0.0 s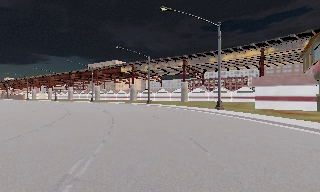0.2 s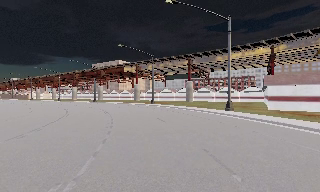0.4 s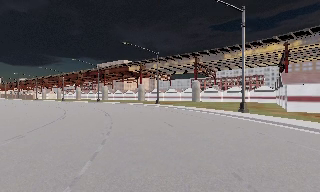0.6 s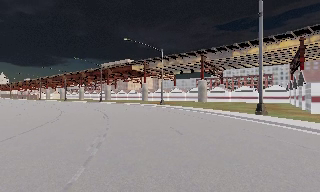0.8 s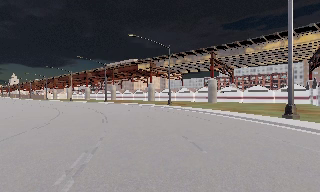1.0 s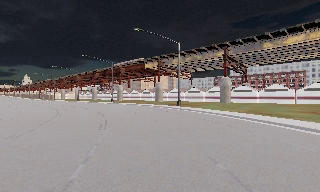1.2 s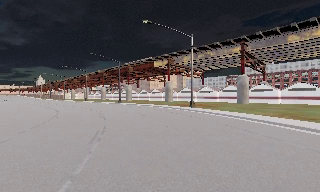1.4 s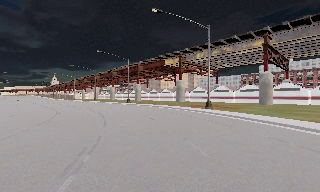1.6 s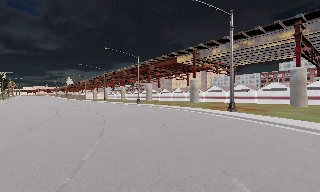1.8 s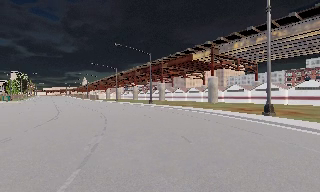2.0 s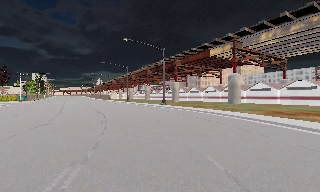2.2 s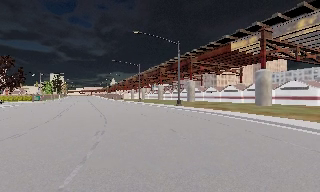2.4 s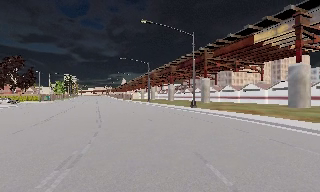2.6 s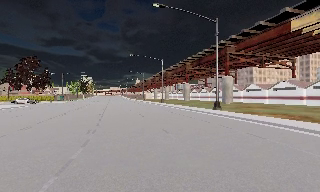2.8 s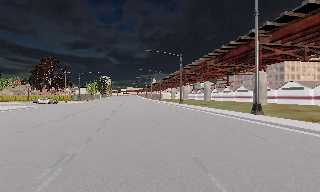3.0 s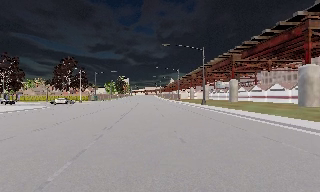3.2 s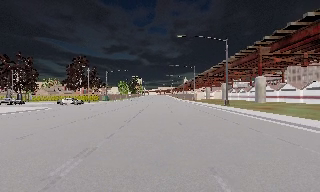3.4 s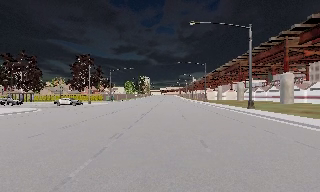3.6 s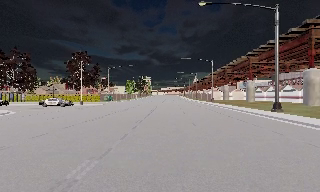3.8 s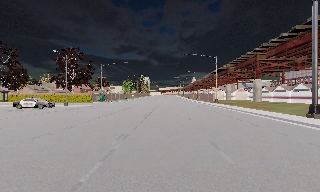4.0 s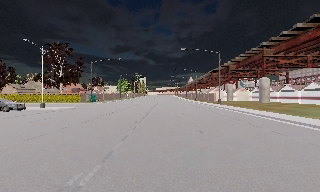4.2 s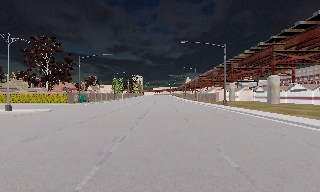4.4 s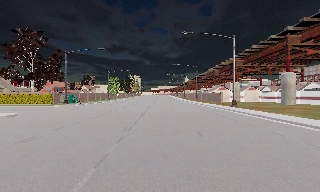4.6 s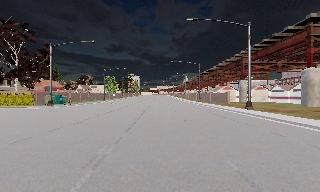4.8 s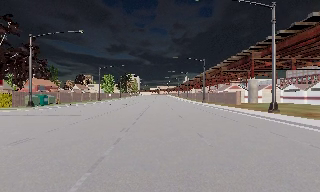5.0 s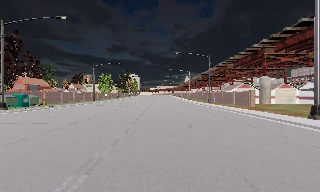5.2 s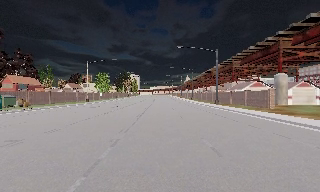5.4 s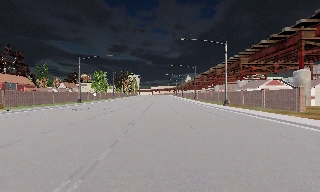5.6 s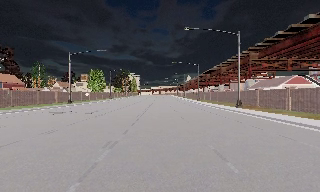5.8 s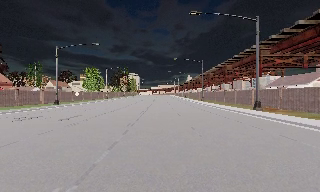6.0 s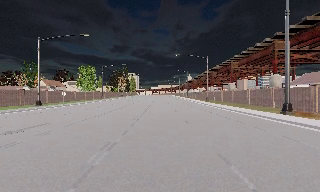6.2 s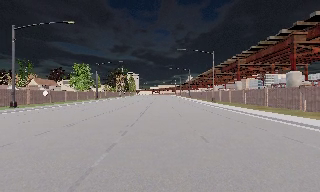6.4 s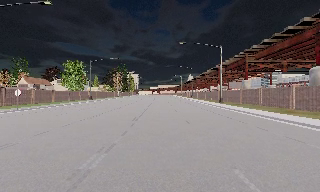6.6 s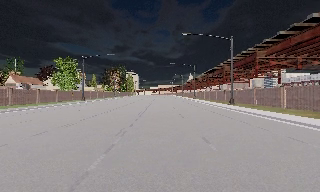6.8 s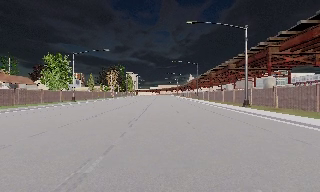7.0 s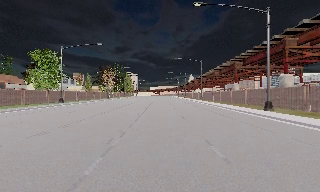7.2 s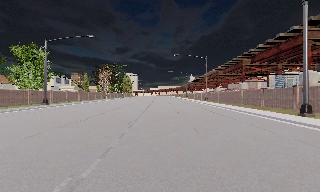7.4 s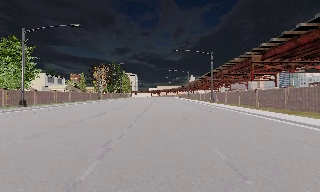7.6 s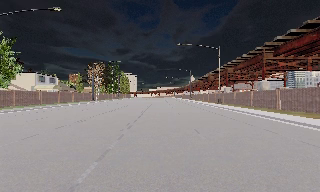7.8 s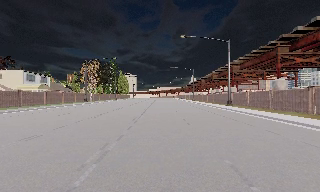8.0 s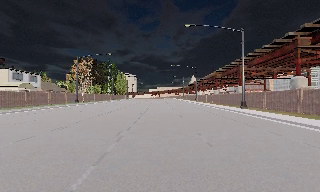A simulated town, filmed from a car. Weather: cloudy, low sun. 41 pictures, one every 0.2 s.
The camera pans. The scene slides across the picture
to the right.
The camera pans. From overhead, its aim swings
counterclockwise.
0.0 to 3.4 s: The camera pans to its left, which is counterclockwise from overhead, by about 60 degrees. It travels forward, about 50 m. It gains speed.
3.4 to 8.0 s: The camera travels forward, about 95 m, so what stands in front looms larger.
The film runs forward here.
